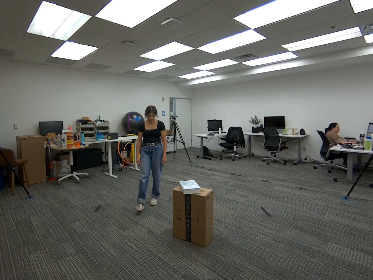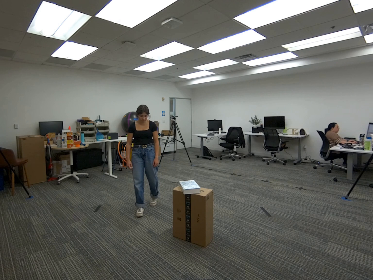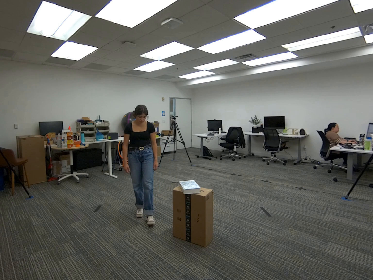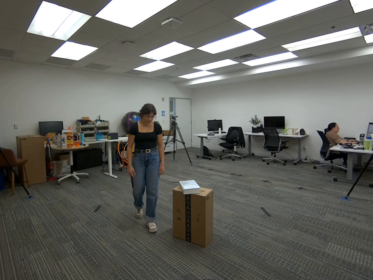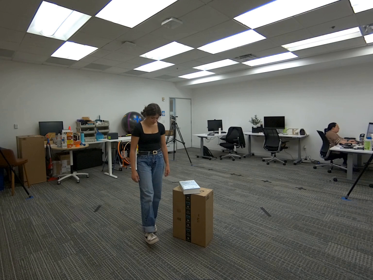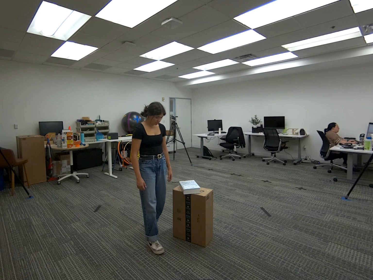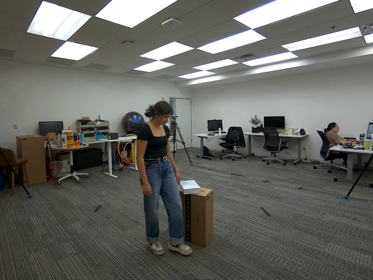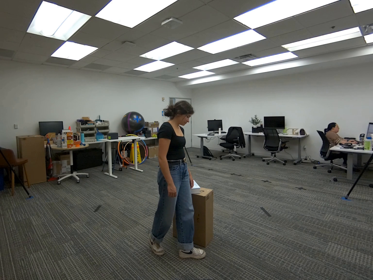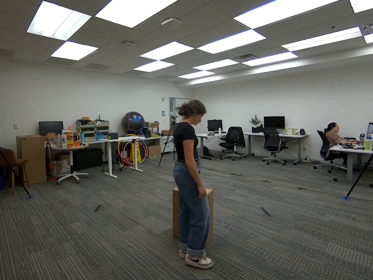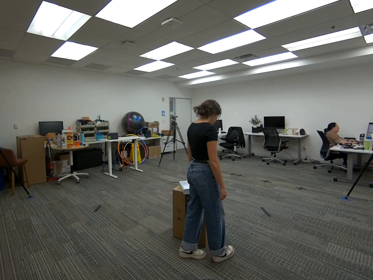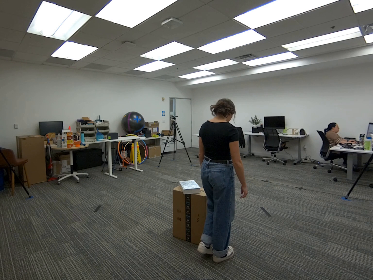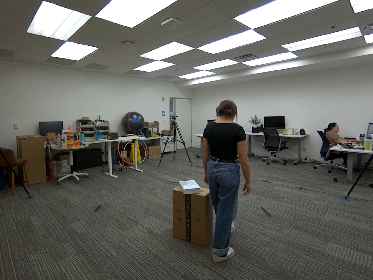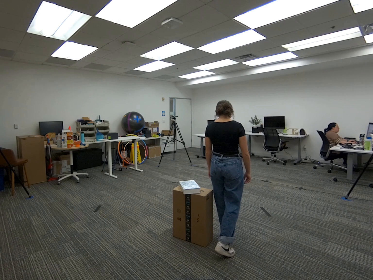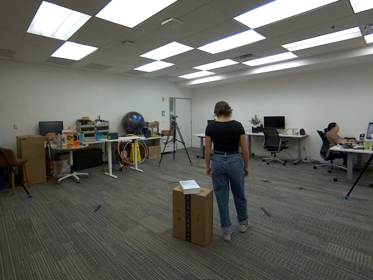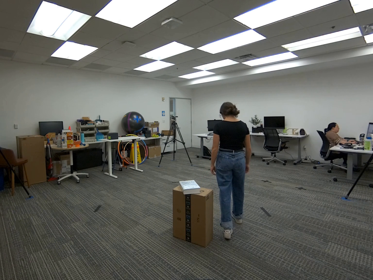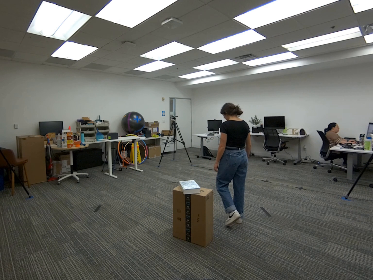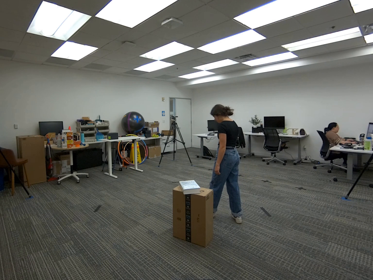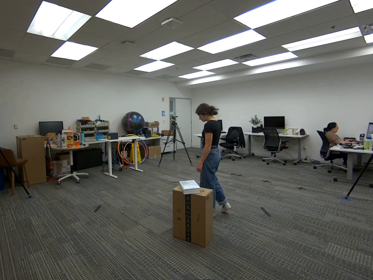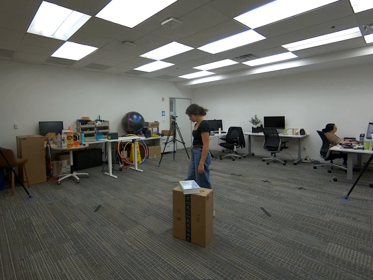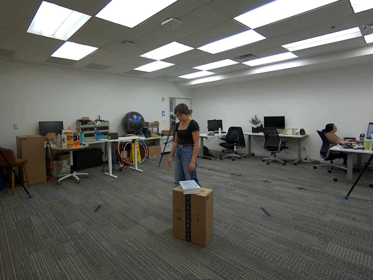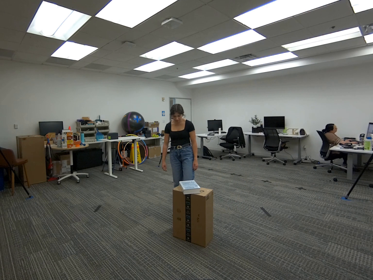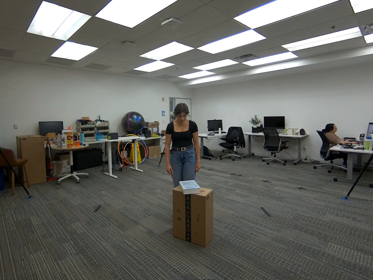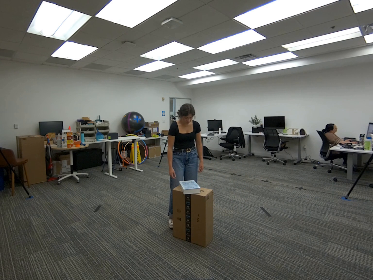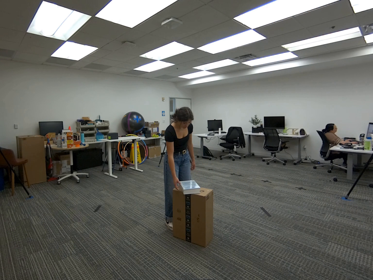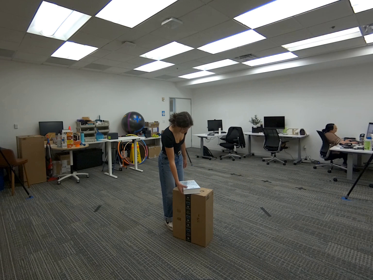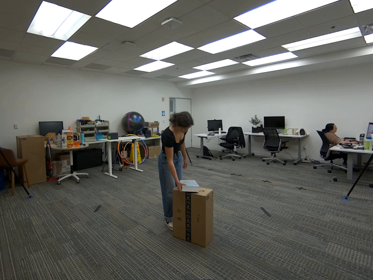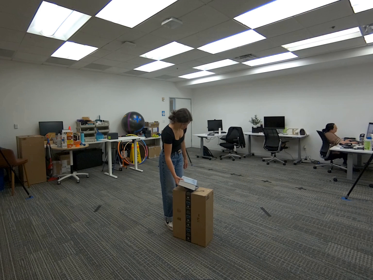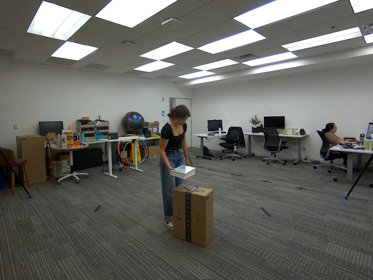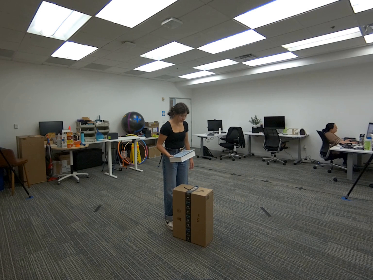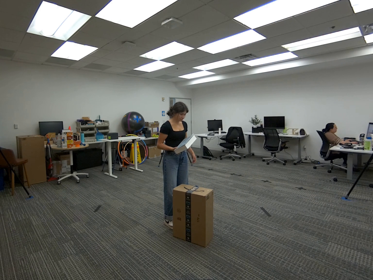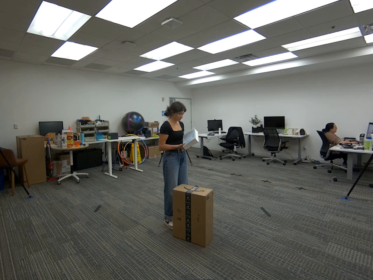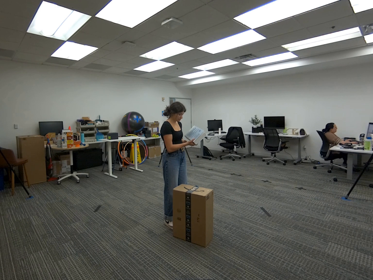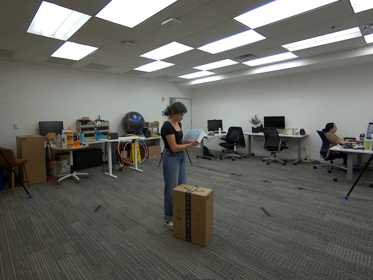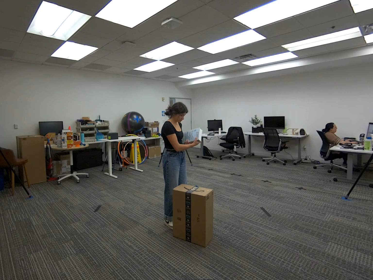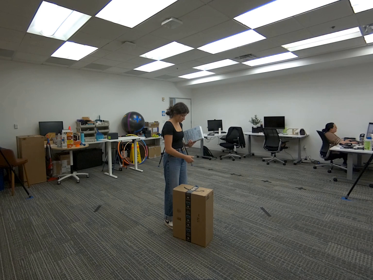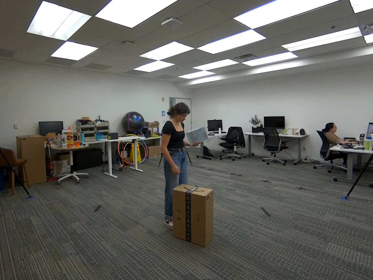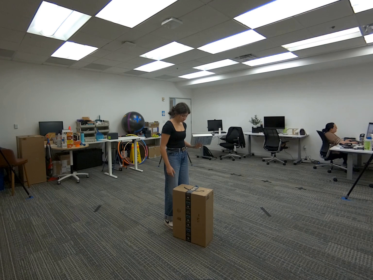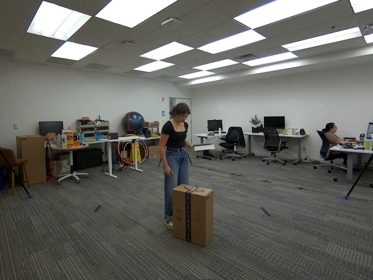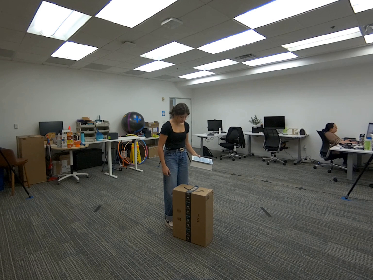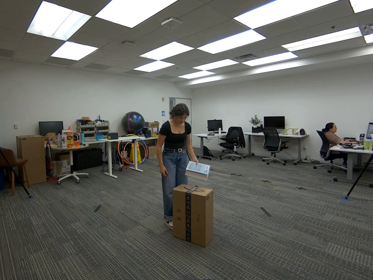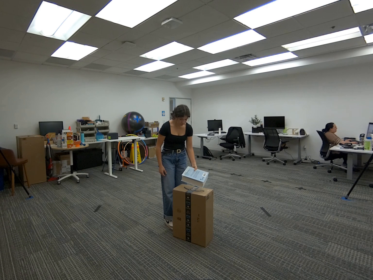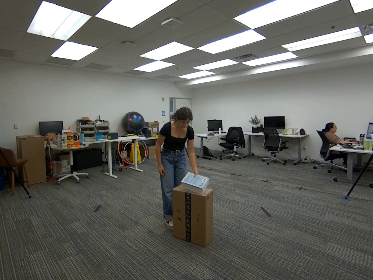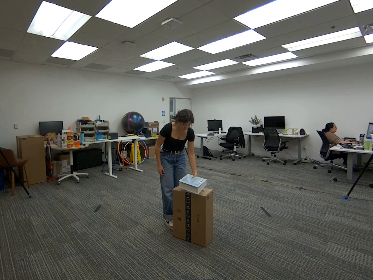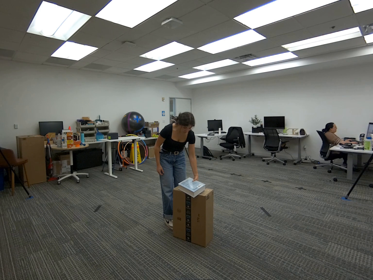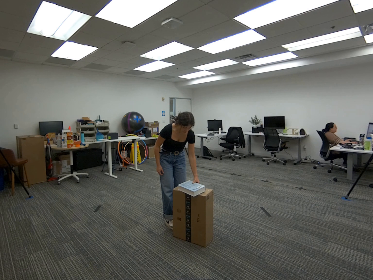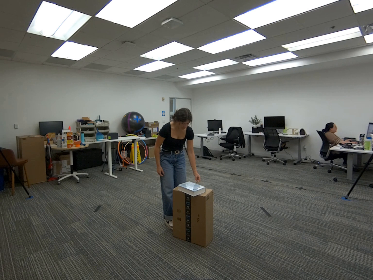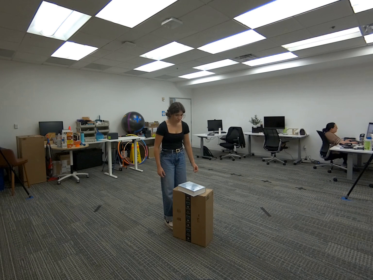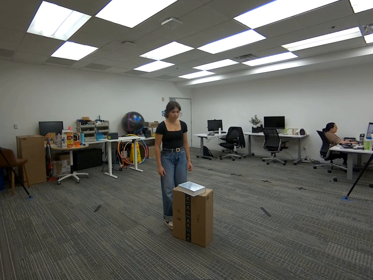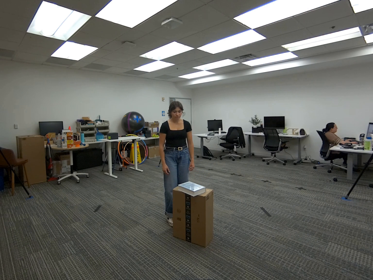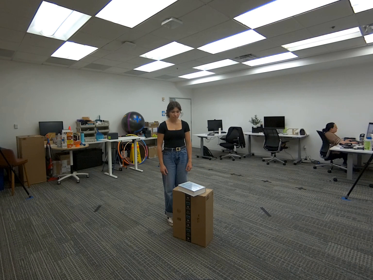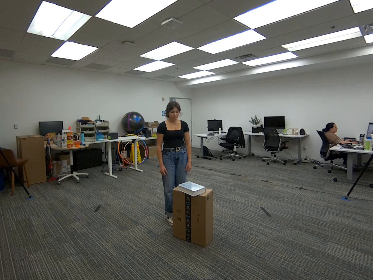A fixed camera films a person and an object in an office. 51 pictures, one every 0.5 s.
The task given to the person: Walk to the light blue book on the big brown cardboard box. Pick up the book with your right hand, transfer it to your left hand, and place it back on top of the box with your left hand.
